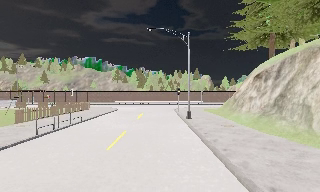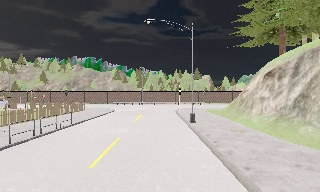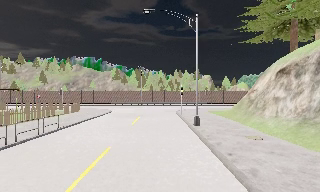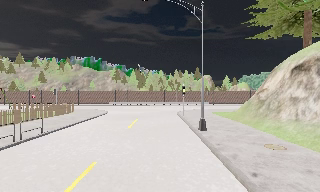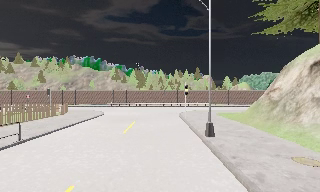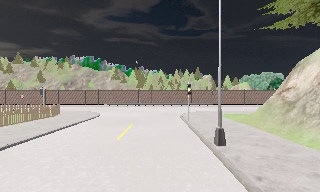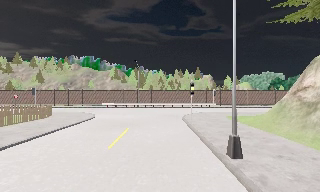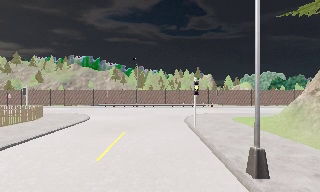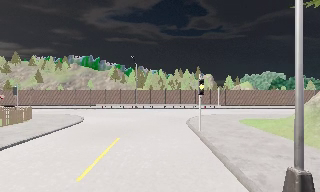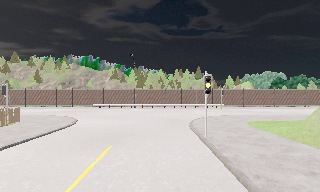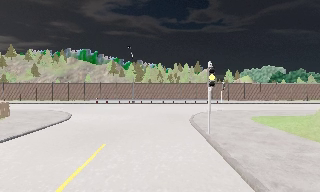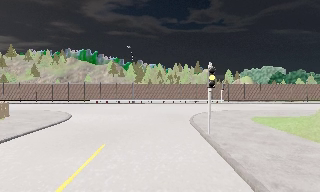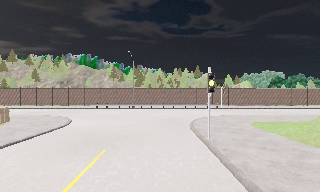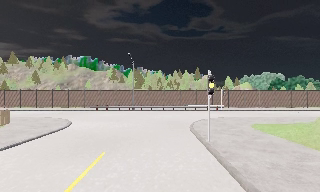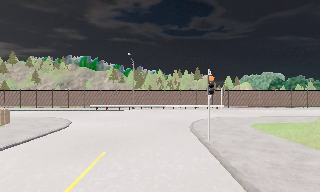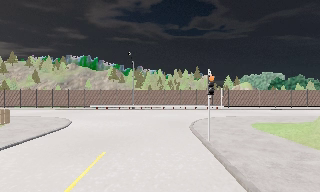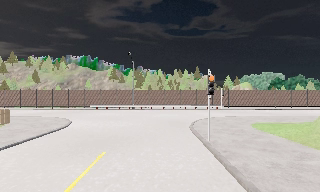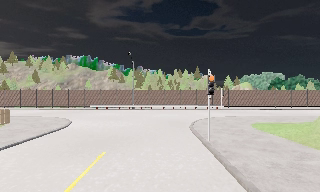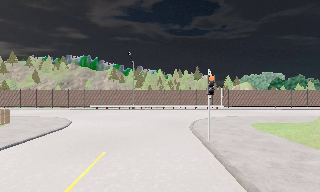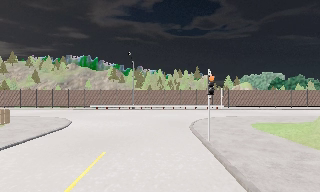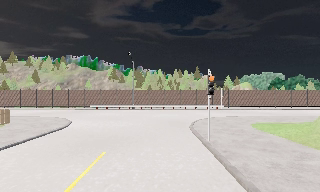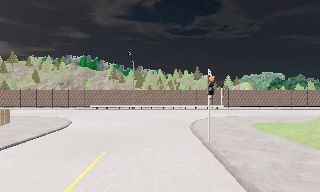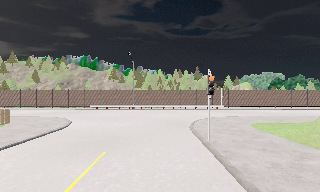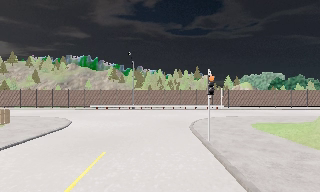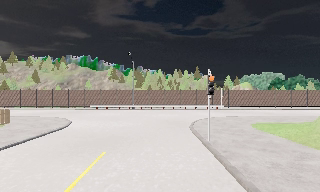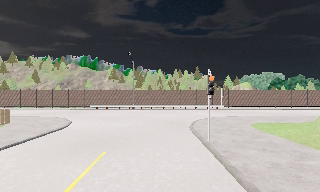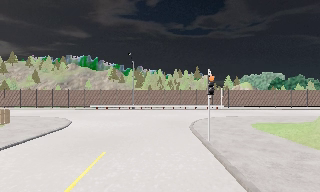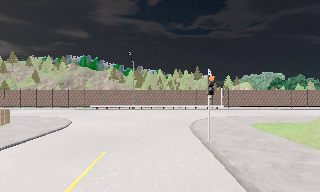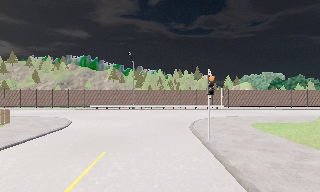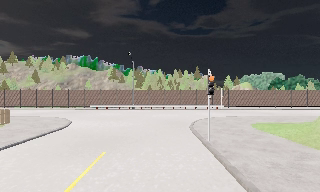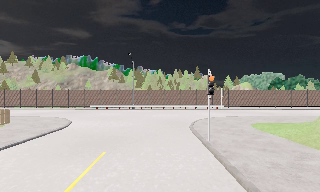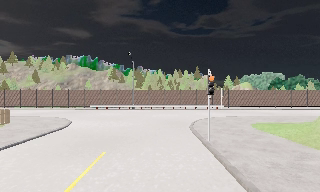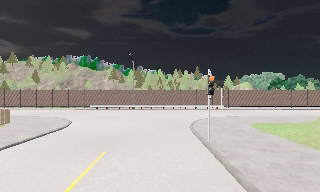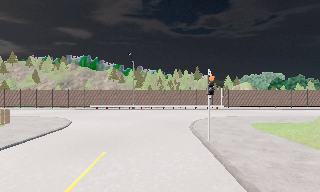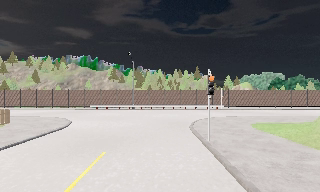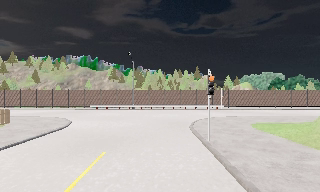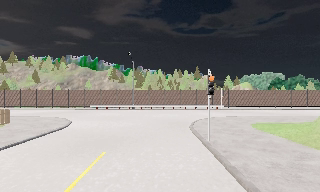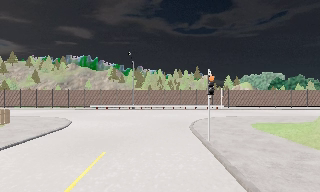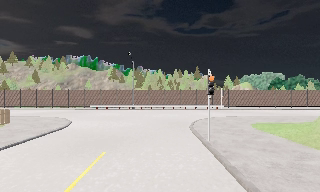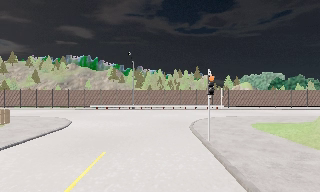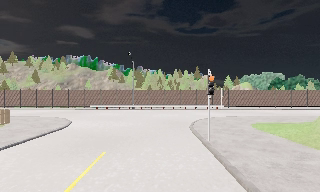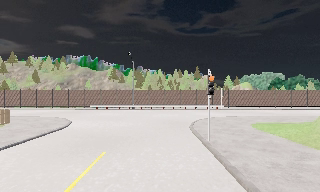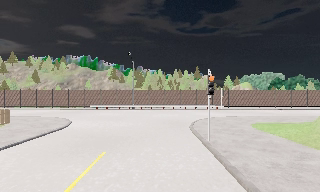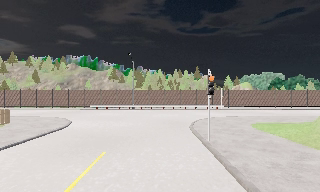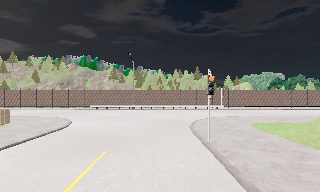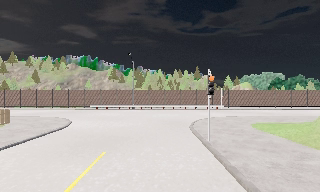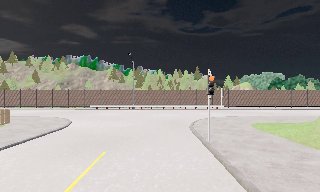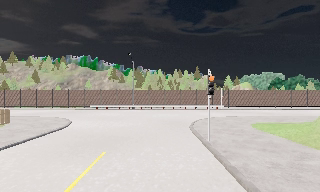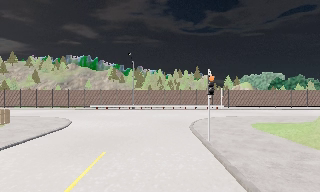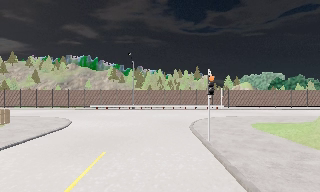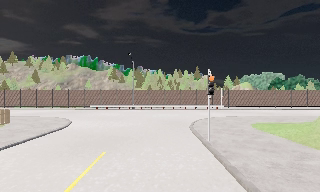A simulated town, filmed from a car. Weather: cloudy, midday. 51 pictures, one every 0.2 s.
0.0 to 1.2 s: The camera travels forward, about 8 m, so what stands in front looms larger.
1.2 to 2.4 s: The camera travels forward, about 4.5 m, so what stands in front looms larger. It loses speed.
2.4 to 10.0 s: The camera keeps its place and its aim.
The film runs forward here.
